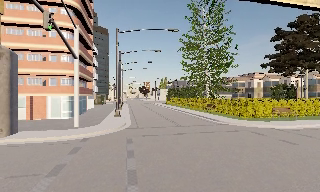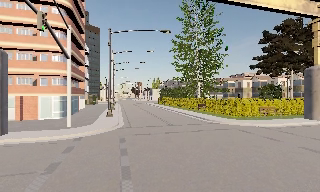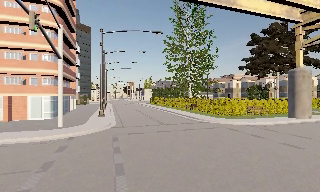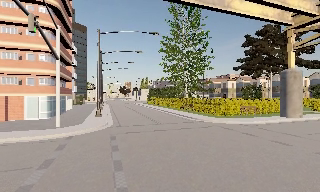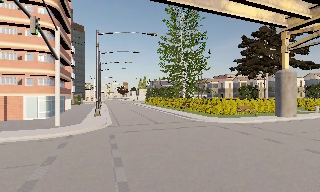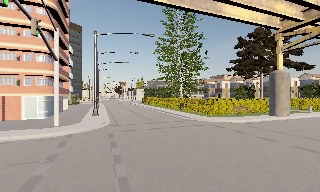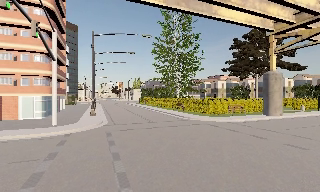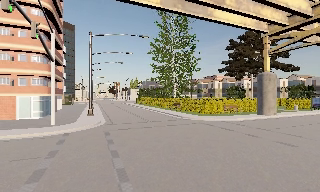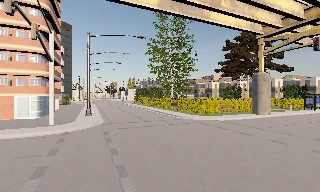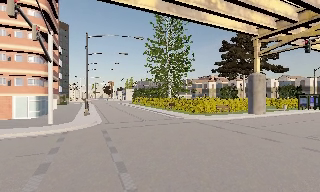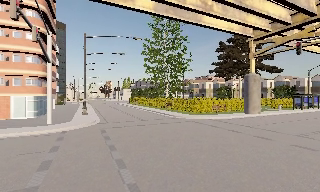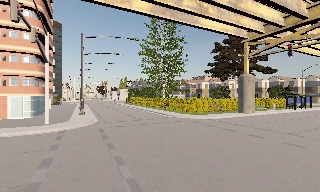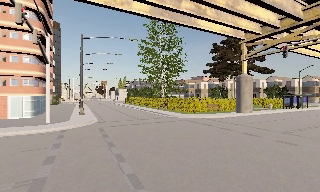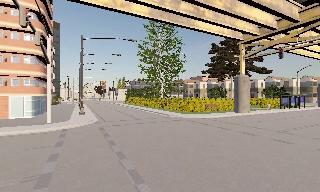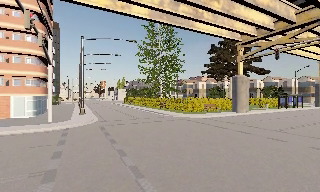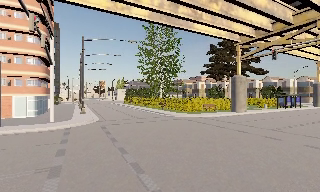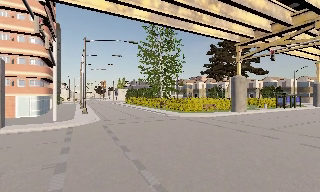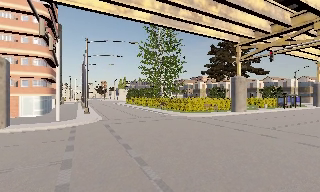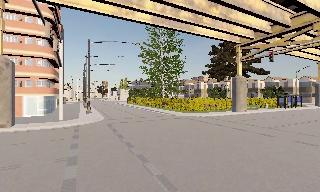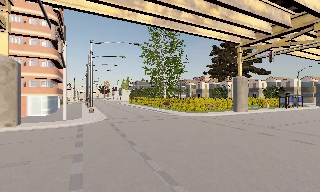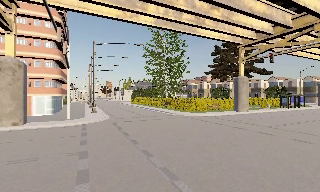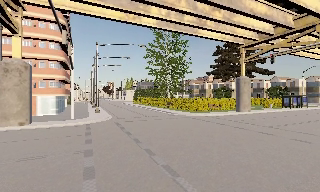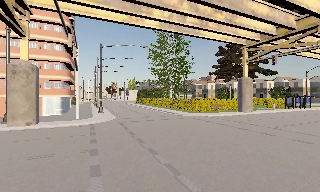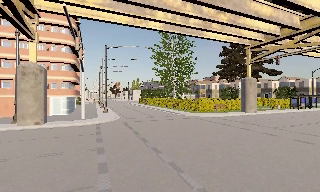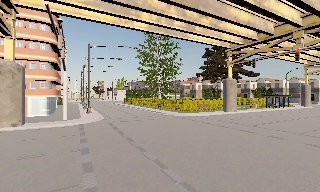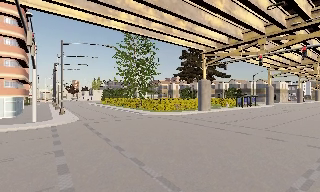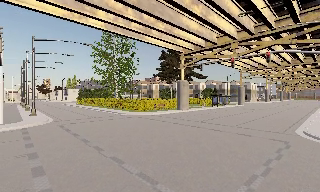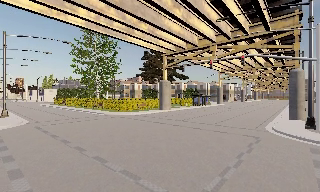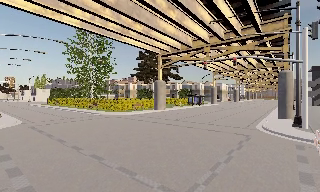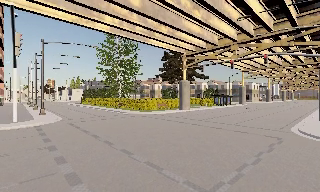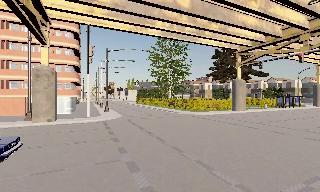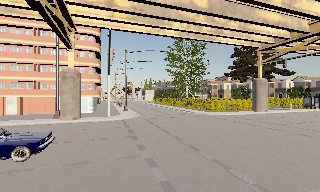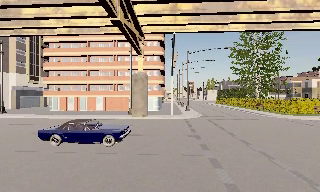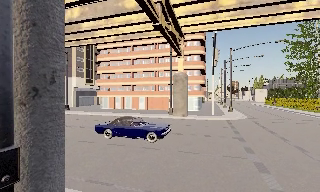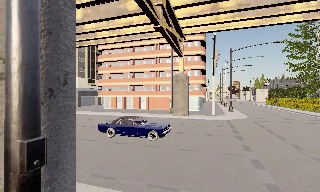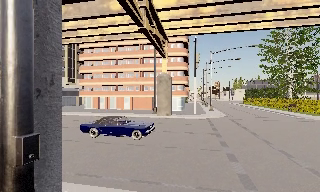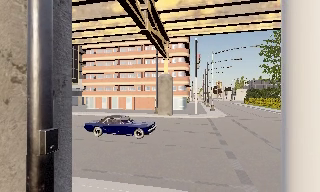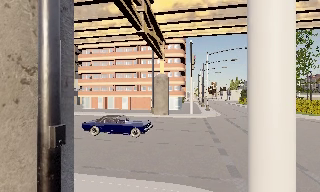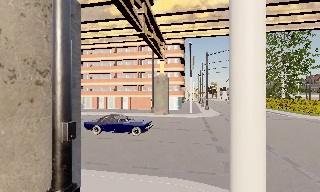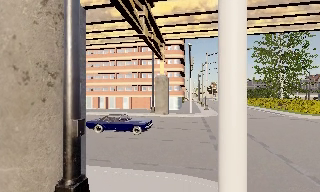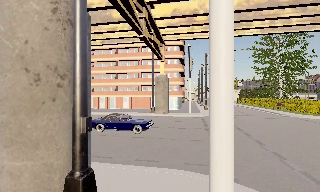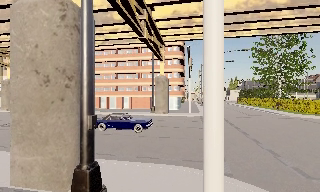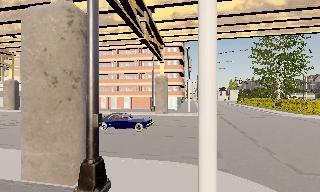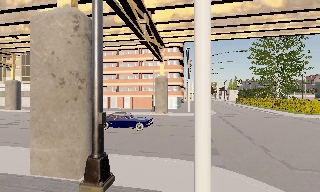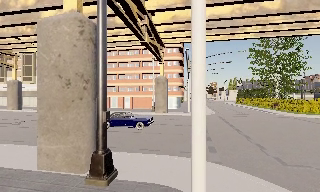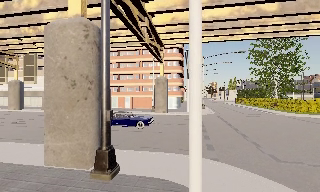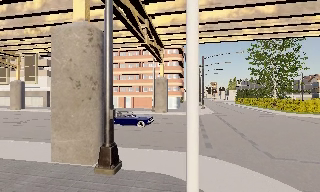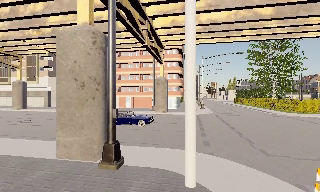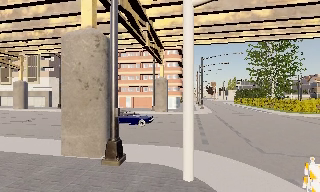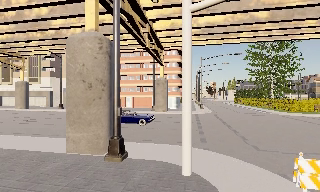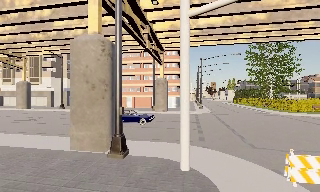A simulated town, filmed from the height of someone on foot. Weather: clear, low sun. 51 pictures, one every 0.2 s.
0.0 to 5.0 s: The camera swings to its right by about 25 degrees, and the scene slides to the left. It travels backward, about 7 m, so what stands in front gets smaller.
5.0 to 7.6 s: The scene slides to the right, as the camera pans about 45 degrees to its left. It travels backward, about 4 m.
7.6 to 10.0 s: The camera travels backward, about 4 m, so what stands in front gets smaller.
The film runs backward here.
